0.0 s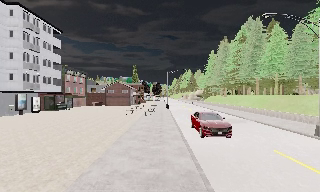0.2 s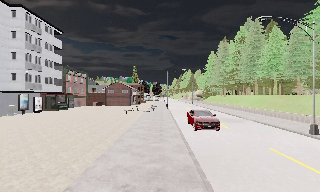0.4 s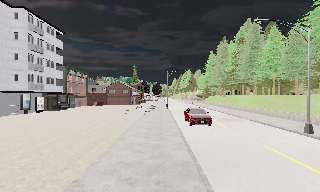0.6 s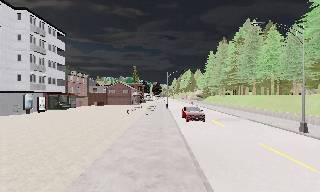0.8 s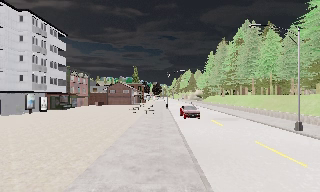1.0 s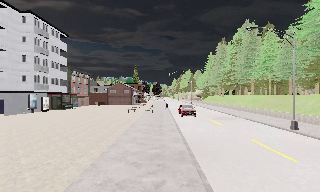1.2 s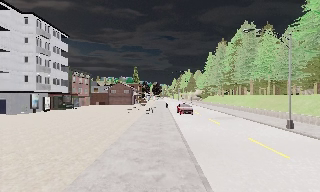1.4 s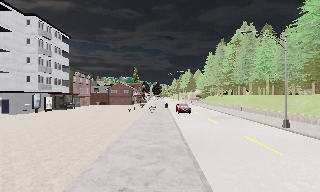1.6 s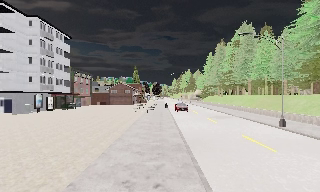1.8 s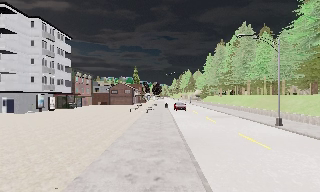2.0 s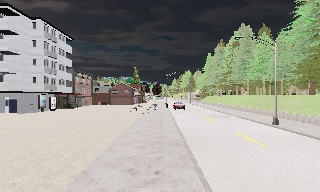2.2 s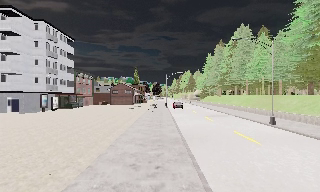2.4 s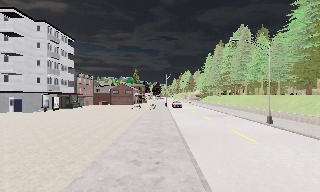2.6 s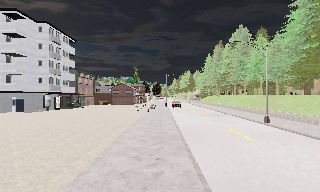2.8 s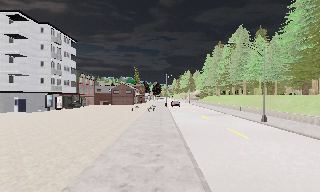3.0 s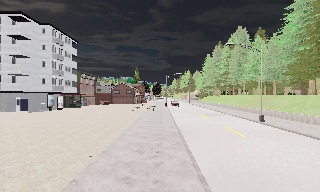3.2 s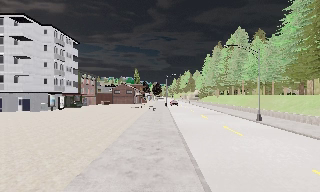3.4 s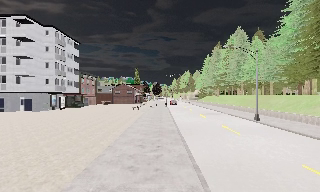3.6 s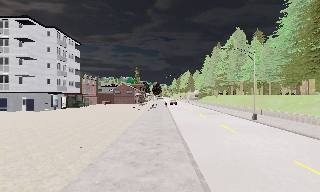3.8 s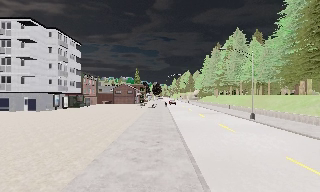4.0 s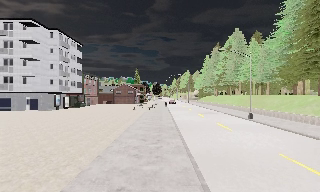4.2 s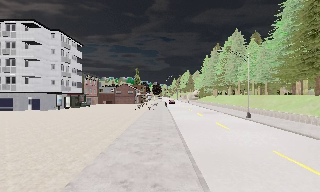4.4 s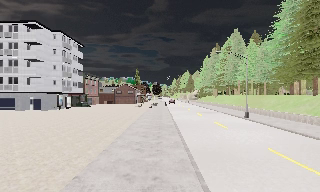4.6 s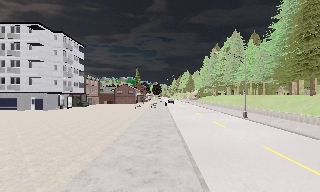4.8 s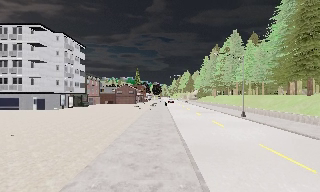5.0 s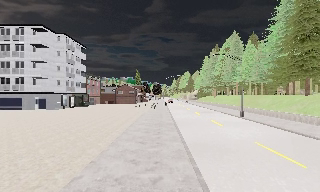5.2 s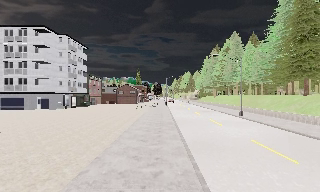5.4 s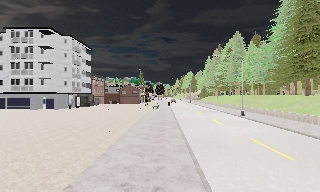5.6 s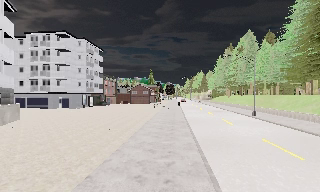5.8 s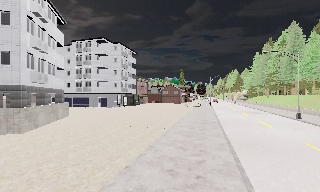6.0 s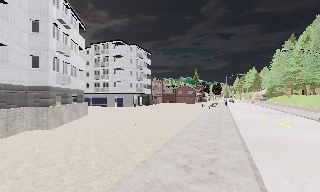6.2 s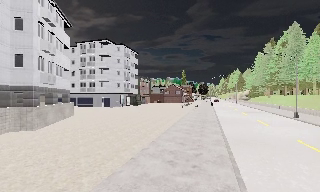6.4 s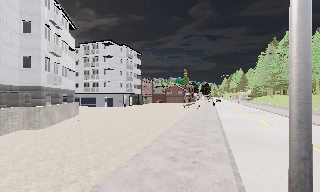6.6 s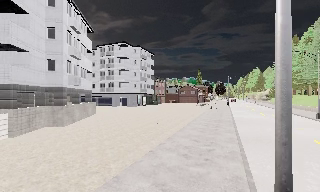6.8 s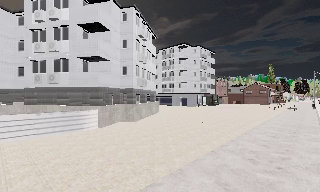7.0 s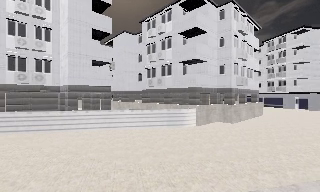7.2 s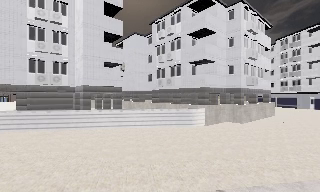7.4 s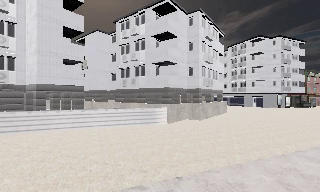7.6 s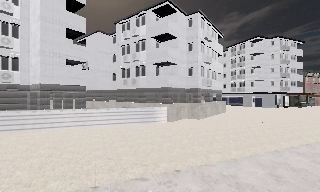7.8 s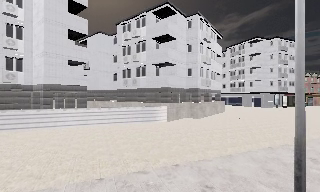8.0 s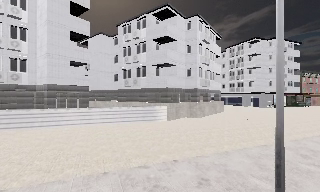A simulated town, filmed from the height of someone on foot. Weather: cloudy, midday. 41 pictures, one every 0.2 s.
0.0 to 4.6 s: The camera travels backward, about 9 m, so what stands in front gets smaller.
4.6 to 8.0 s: The camera swings to its left by about 65 degrees, and the scene slides to the right. It travels backward, about 6 m.
The film runs backward here.
